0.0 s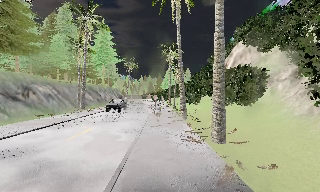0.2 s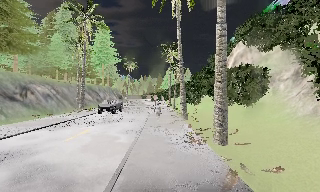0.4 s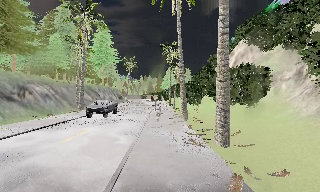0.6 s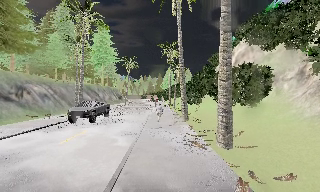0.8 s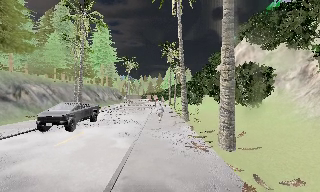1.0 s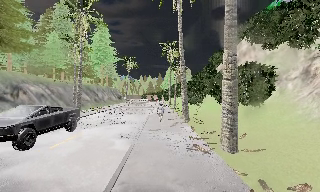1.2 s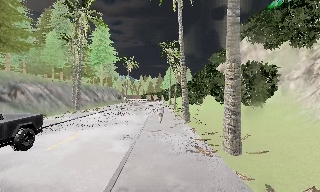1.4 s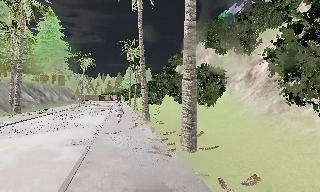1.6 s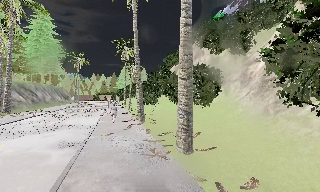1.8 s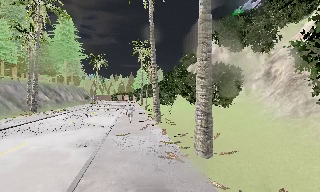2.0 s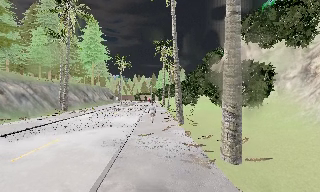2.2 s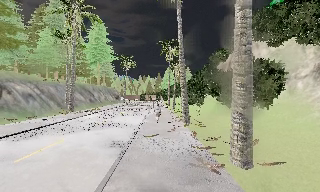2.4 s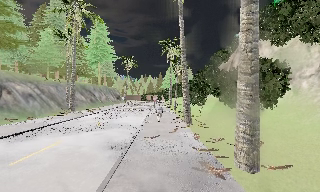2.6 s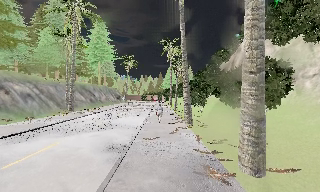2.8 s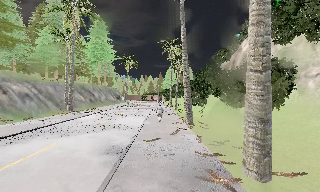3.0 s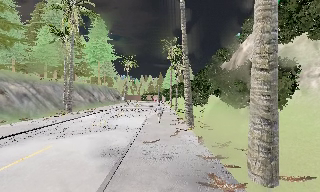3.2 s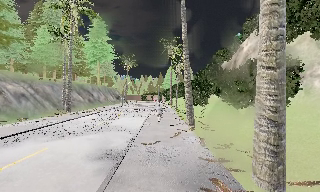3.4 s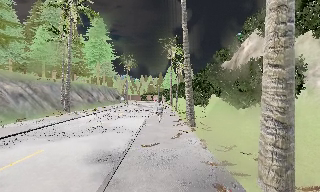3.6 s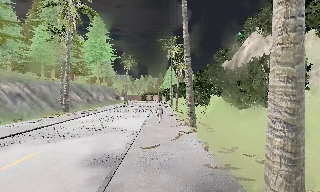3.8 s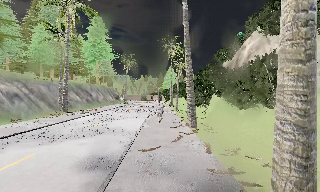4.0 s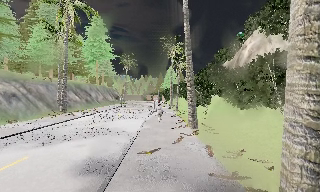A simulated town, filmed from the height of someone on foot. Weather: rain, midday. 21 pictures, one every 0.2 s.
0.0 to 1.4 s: The scene slides to the left, as the camera pans about 15 degrees to its right. It travels forward, about 2 m, so what stands in front looms larger.
1.4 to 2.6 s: The scene slides to the right, as the camera pans about 15 degrees to its left. It travels forward, about 2 m, so what stands in front looms larger.
2.6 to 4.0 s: The camera travels forward, about 2 m, so what stands in front looms larger.
The film runs forward here.
